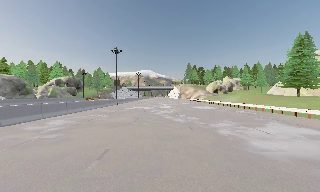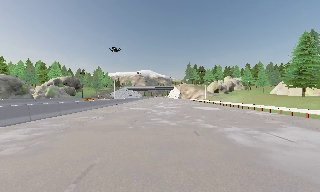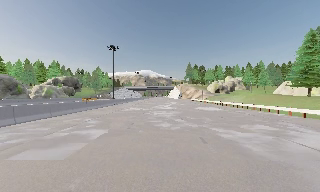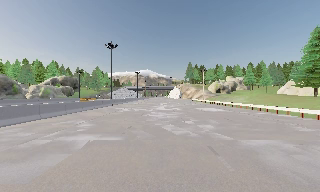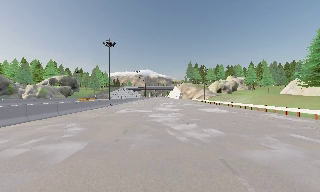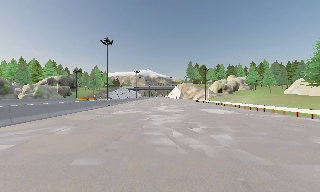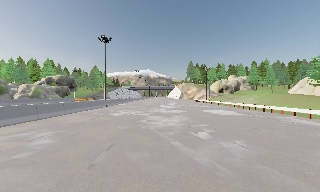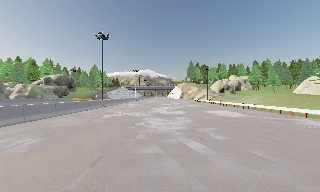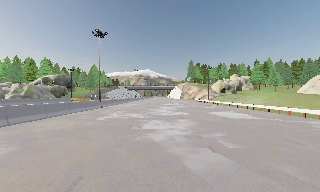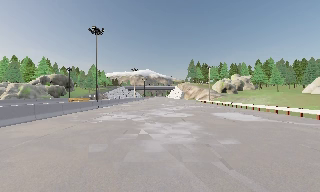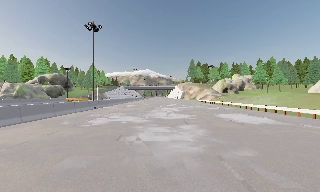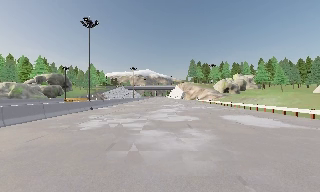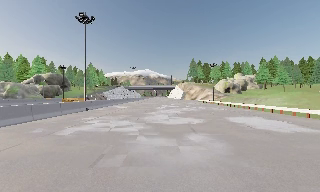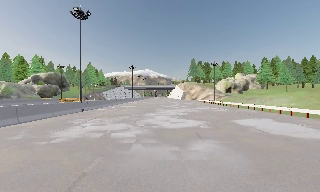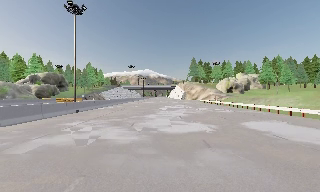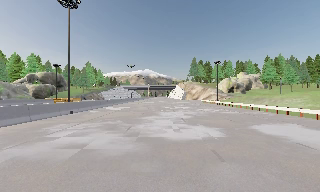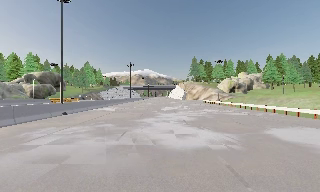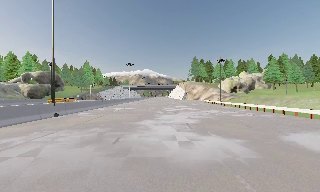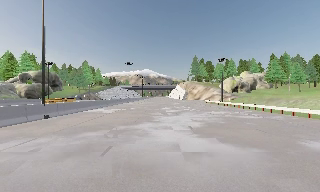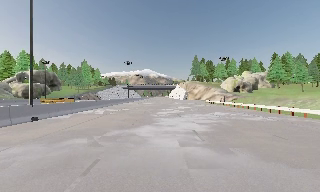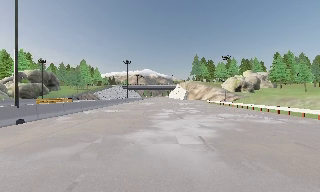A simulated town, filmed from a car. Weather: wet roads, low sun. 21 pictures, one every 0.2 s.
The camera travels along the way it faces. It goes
forward.
0.0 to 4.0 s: The camera travels forward, about 25 m, so what stands in front looms larger.
The film runs forward here.
